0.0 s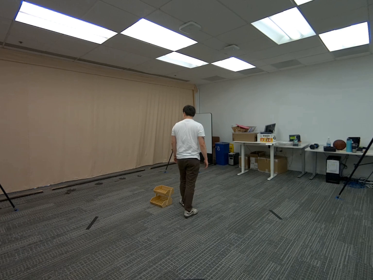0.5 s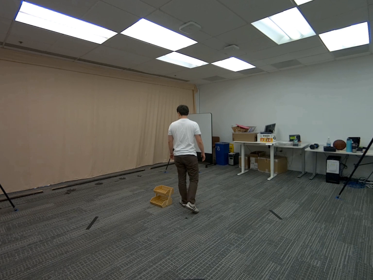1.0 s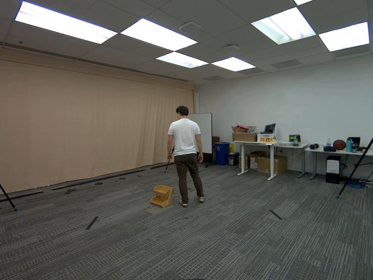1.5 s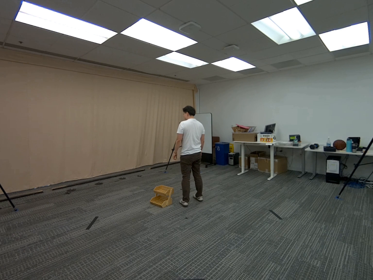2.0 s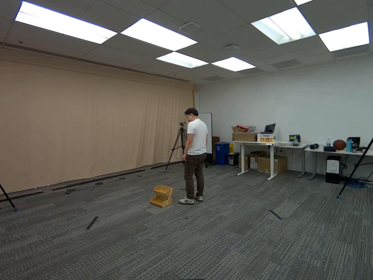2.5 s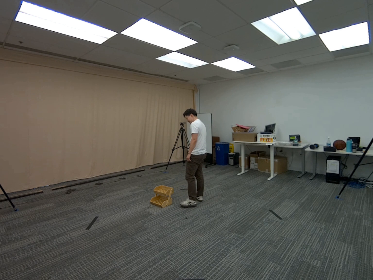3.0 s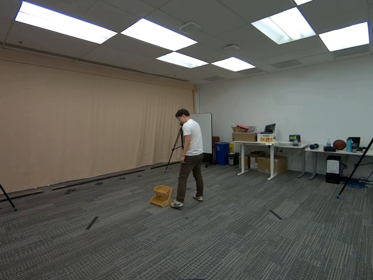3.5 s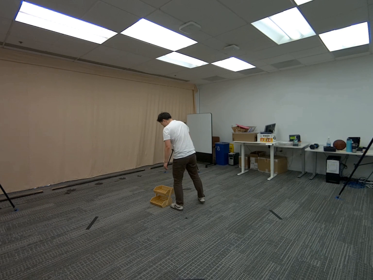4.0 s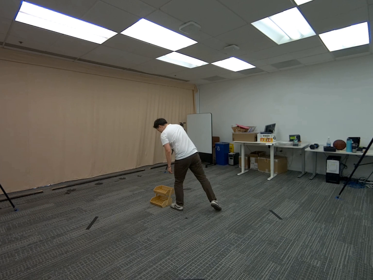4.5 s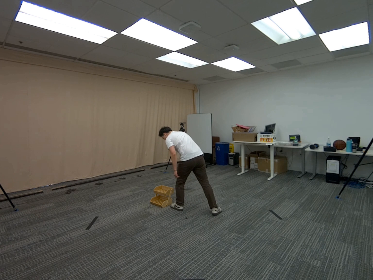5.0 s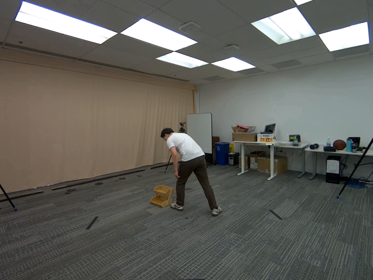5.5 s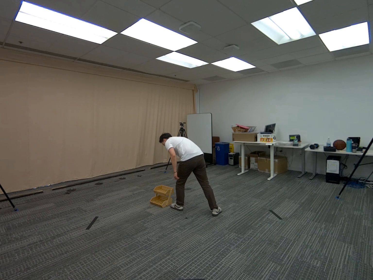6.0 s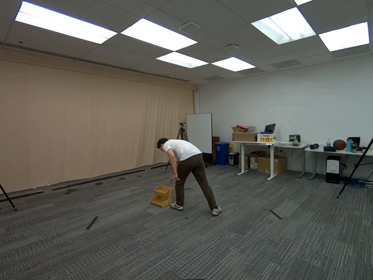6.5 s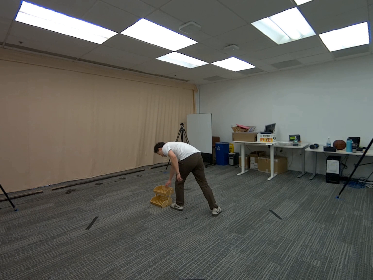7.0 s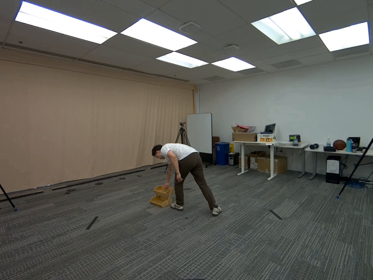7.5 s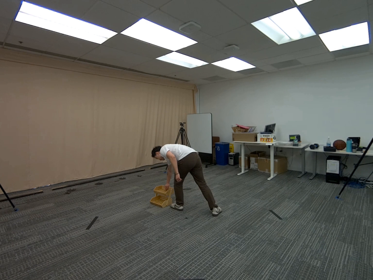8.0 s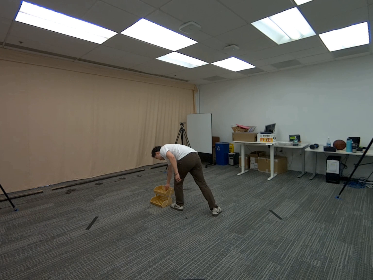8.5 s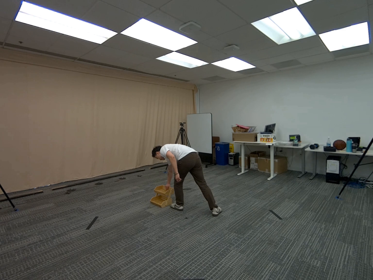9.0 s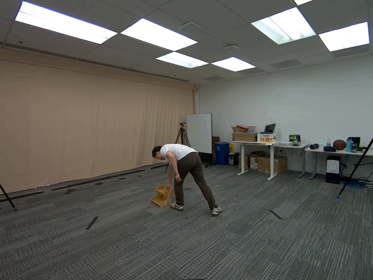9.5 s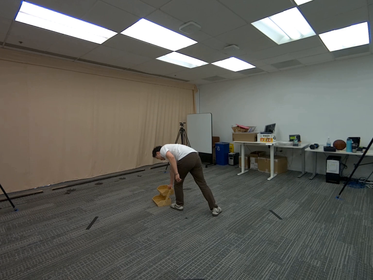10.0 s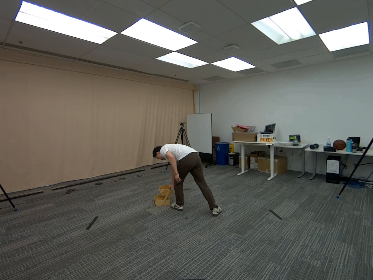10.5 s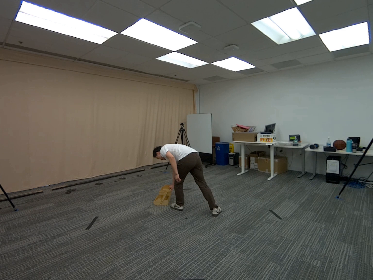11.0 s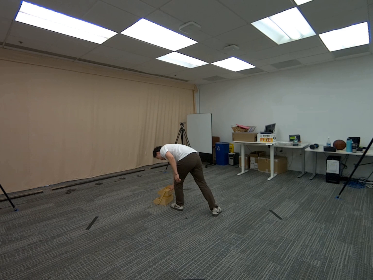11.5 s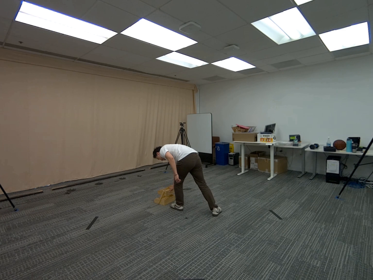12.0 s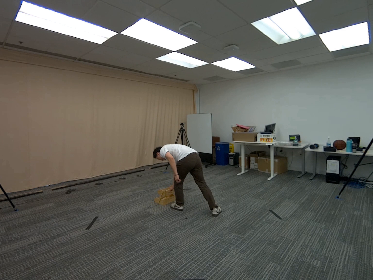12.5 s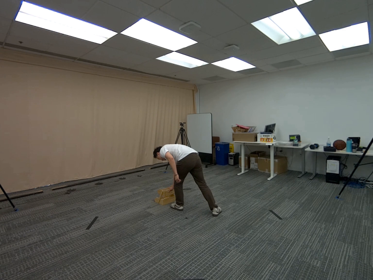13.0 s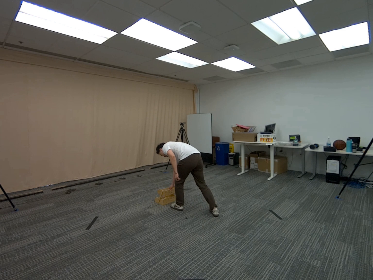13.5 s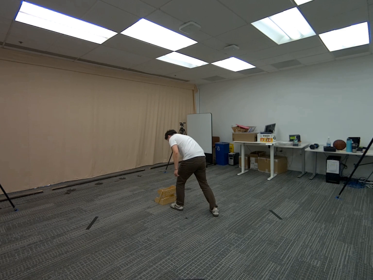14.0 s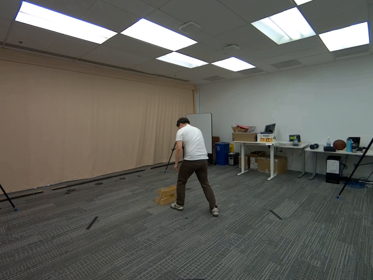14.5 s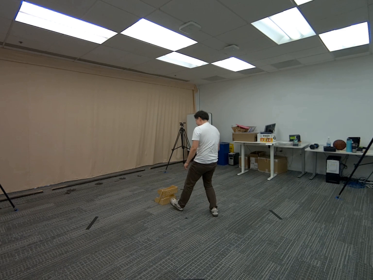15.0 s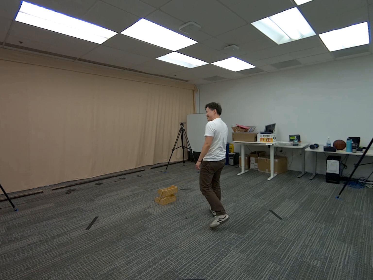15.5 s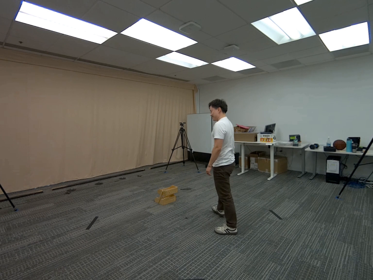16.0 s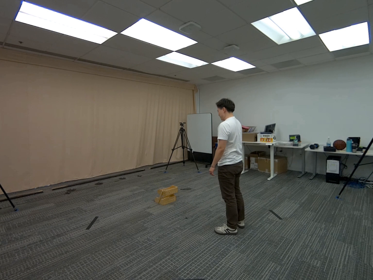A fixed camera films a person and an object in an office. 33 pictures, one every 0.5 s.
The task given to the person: Walk over to the wooden crate and rotate the wooden crate 90°.
